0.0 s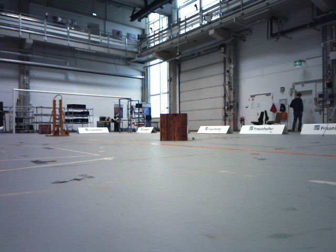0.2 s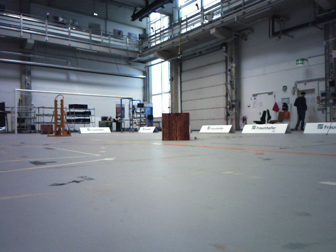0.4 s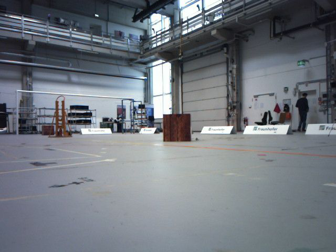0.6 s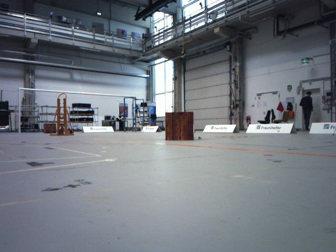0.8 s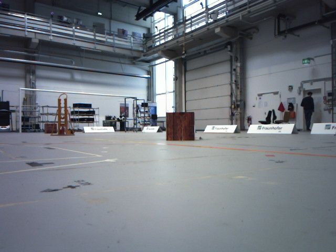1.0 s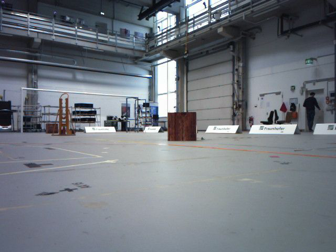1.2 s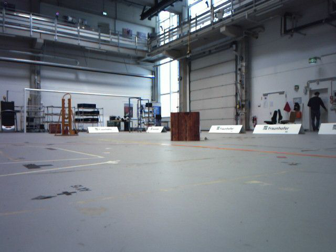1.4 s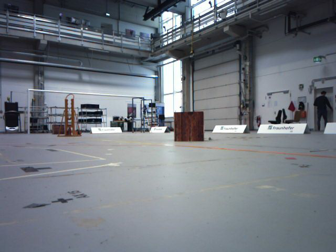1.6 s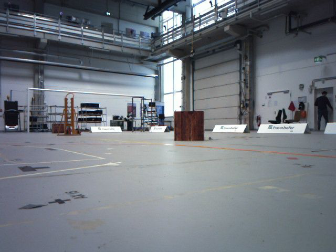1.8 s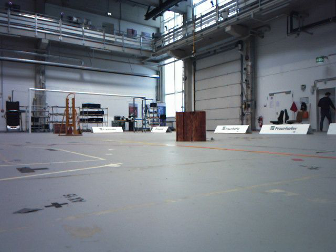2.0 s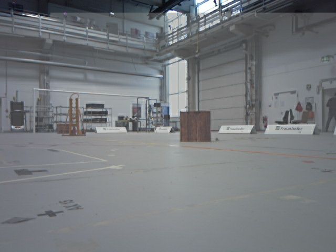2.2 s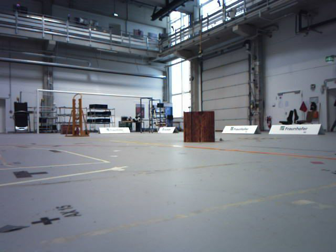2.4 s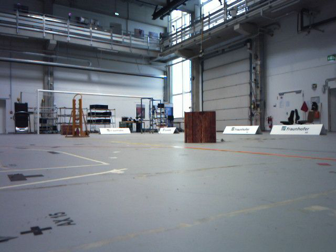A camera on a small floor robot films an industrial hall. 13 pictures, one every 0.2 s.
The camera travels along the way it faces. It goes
forward.
0.0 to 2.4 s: The camera travels forward, about 0.5 m, so what stands in front looms larger.
The film runs forward here.
